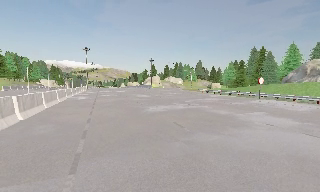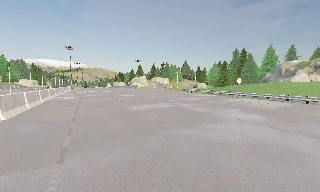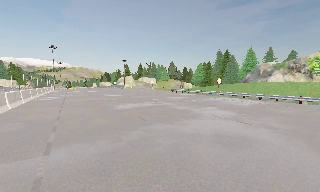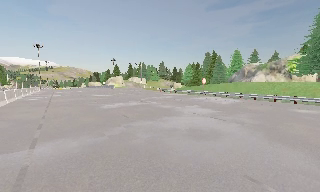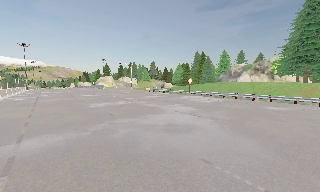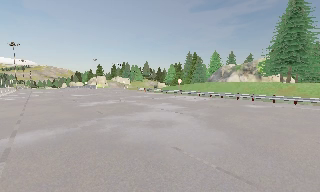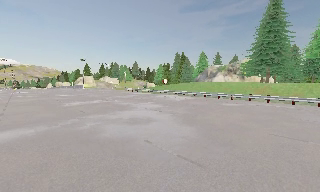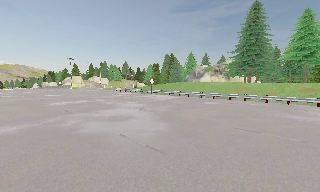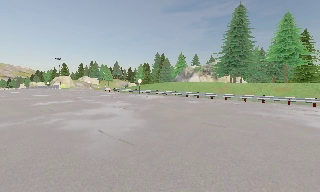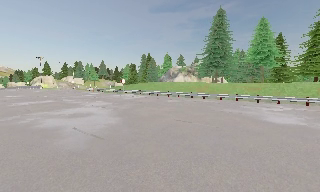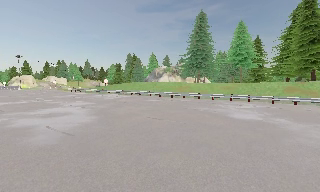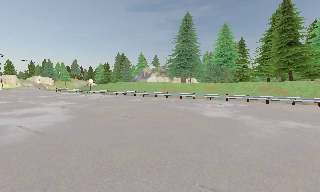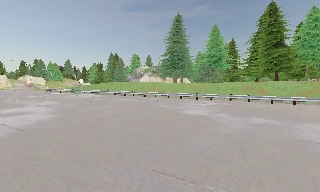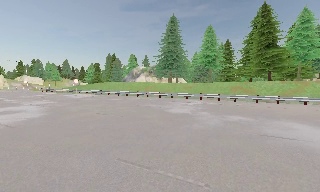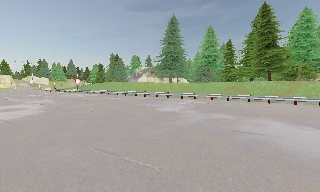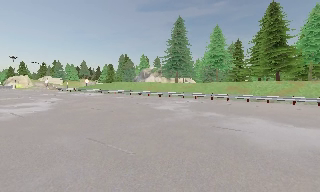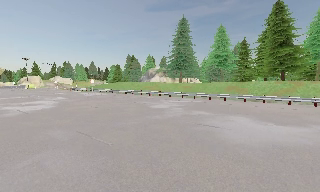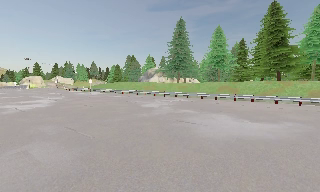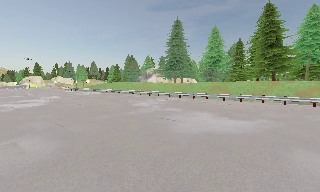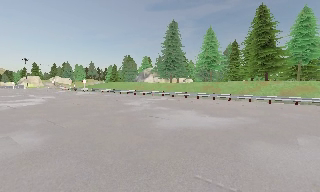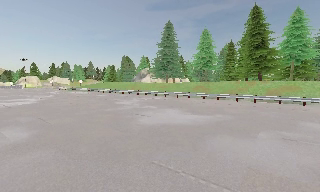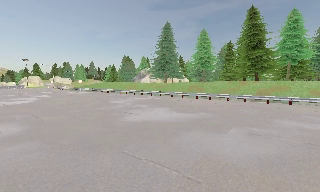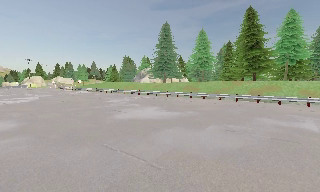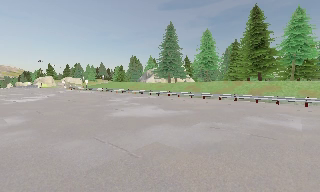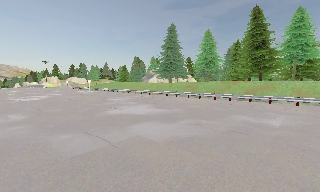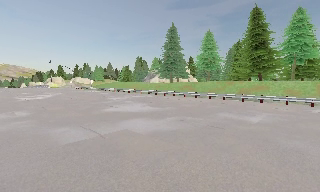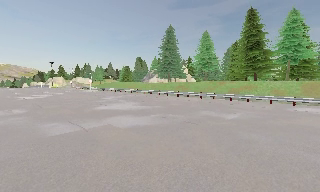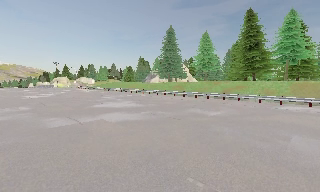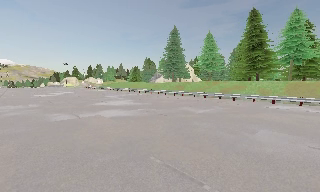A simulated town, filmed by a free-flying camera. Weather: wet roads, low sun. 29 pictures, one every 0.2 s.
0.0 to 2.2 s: The camera pans to its right, which is clockwise from overhead, by about 40 degrees. It travels backward and to its right, about 8 m.
2.2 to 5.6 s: The camera pans to its left, which is counterclockwise from overhead, by about 15 degrees. It travels to its right and backward, about 17 m, so close, fixed things drift to the left.
The film runs backward here.
